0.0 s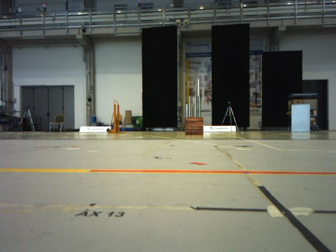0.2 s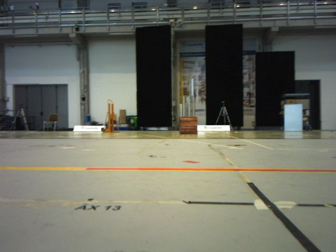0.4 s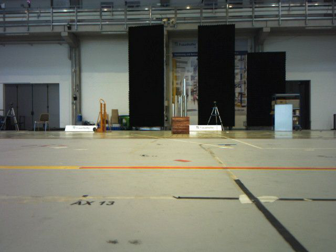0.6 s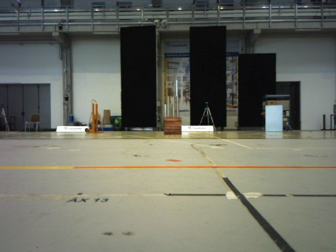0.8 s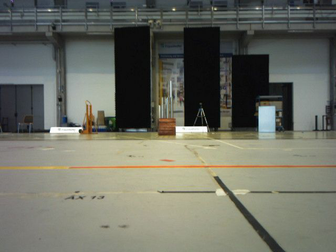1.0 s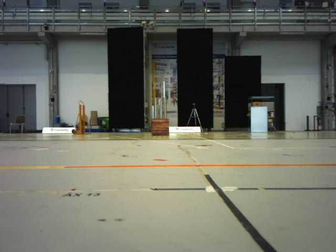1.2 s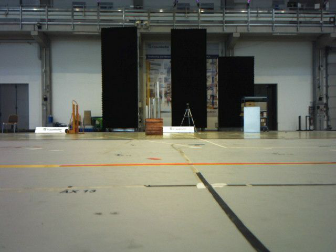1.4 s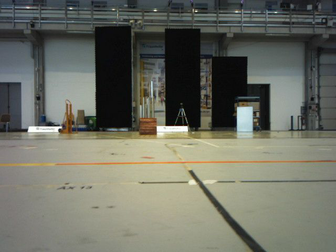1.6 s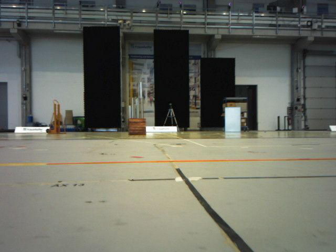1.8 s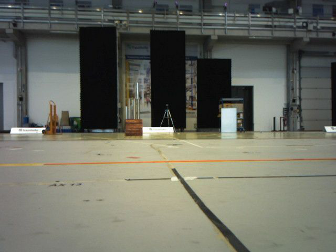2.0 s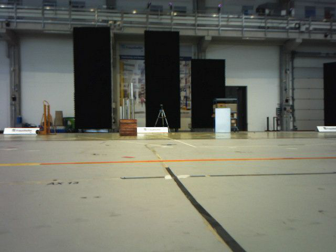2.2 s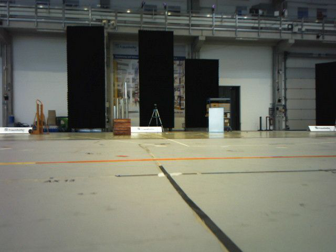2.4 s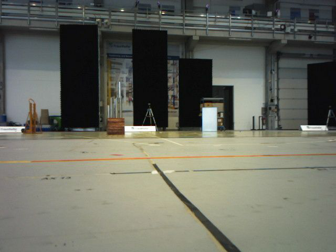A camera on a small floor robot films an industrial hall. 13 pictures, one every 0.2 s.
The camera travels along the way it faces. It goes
backward.
0.0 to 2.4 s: The camera pans to its right, which is clockwise from overhead, by about 15 degrees. It travels backward, about 0.5 m, so what stands in front gets smaller.
The film runs backward here.
